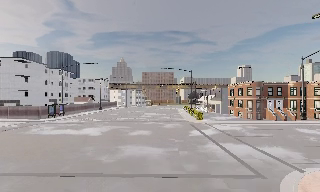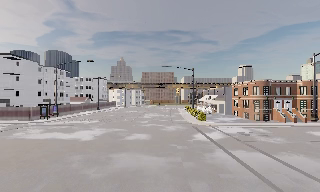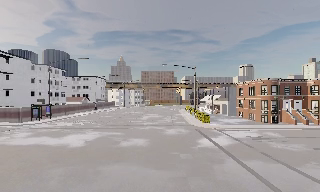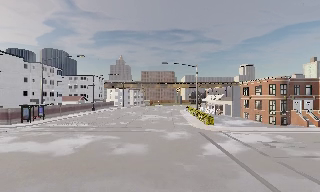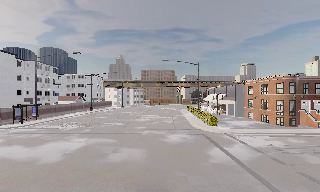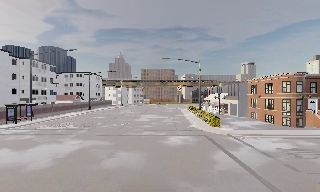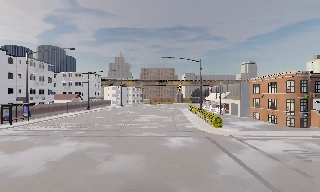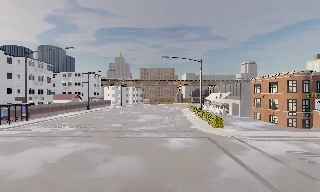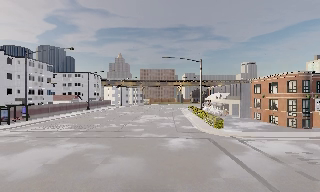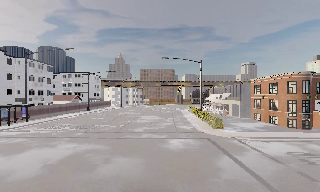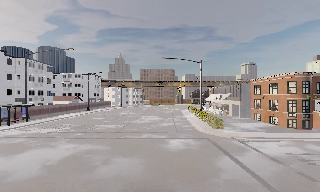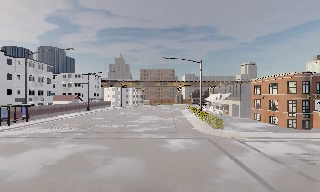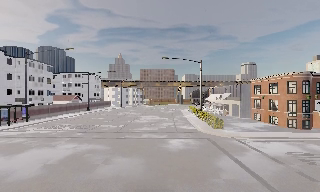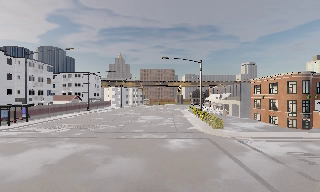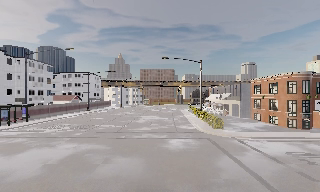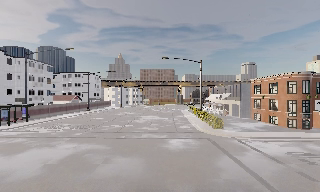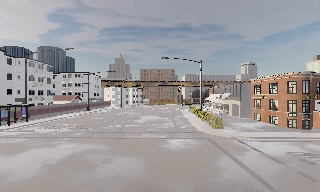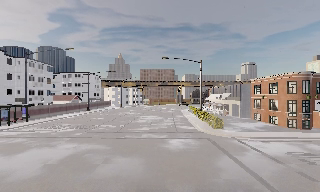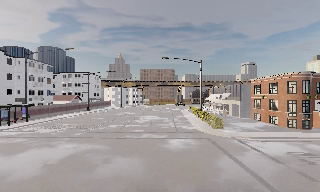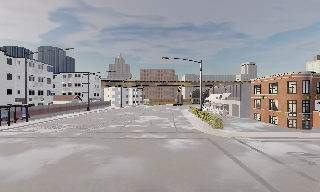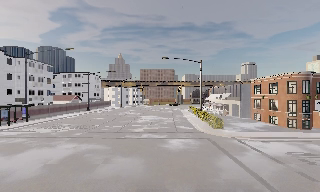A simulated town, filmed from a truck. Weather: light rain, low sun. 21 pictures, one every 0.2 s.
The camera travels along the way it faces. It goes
forward.
0.0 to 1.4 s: The camera travels forward, about 9 m, so what stands in front looms larger. It loses speed.
1.4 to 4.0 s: The camera keeps its place and its aim.
The film runs forward here.
